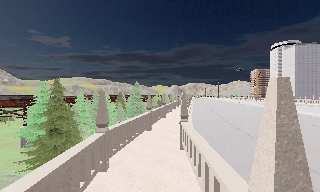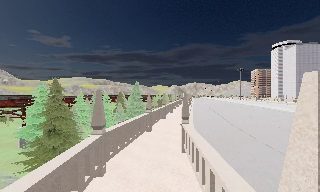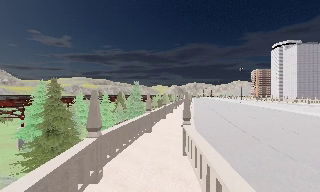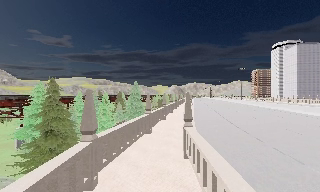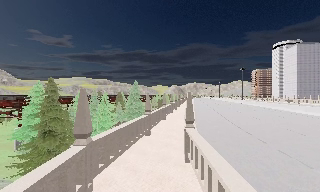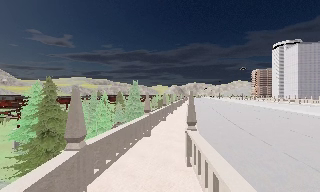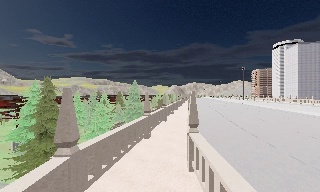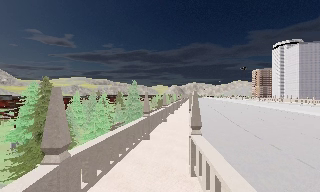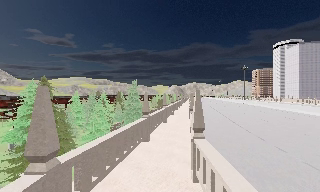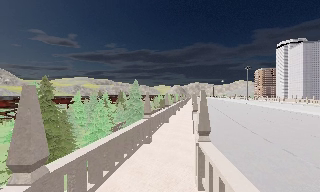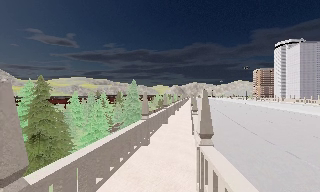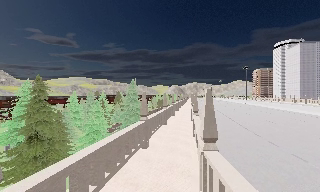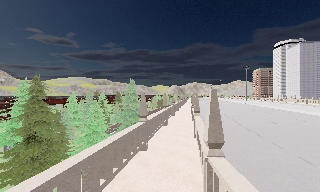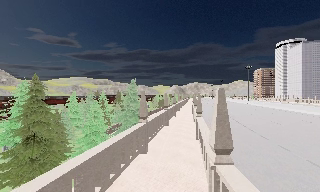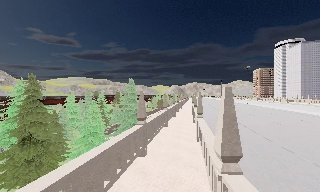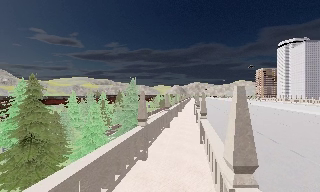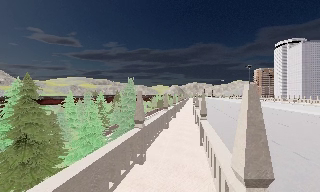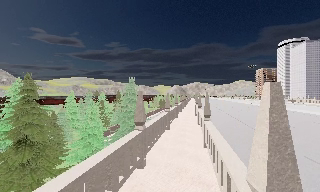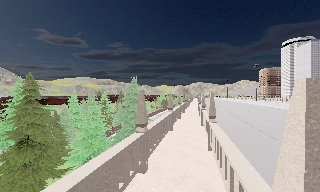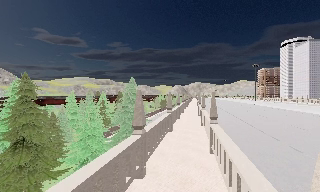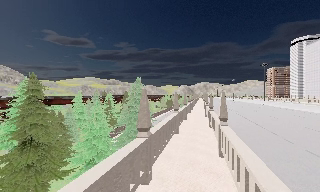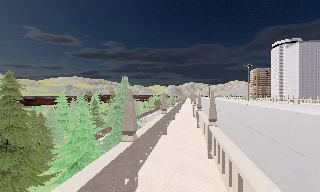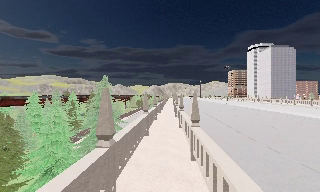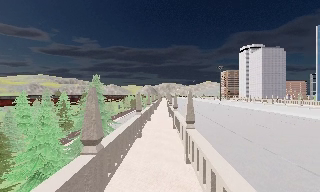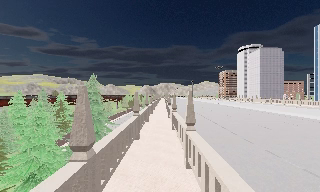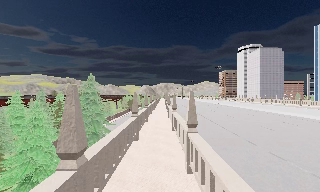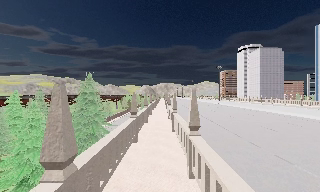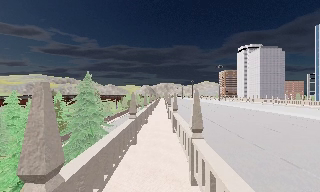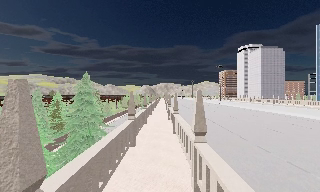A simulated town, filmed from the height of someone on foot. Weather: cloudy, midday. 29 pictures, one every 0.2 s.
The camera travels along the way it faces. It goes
forward.
0.0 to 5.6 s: The camera pans to its right, which is clockwise from overhead, by about 10 degrees. It travels forward, about 10 m, so what stands in front looms larger.
The film runs forward here.
